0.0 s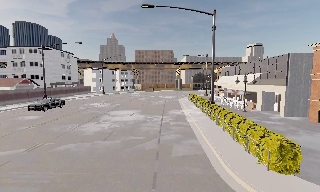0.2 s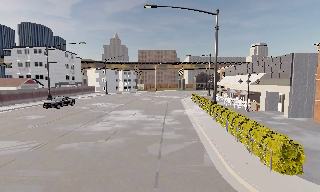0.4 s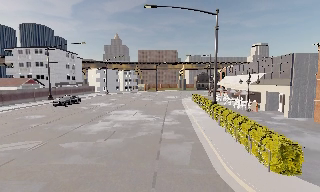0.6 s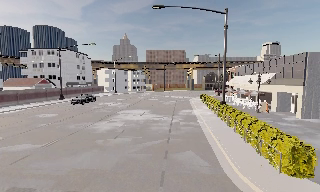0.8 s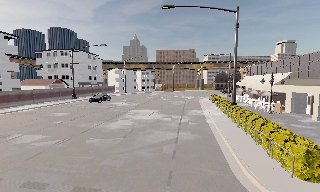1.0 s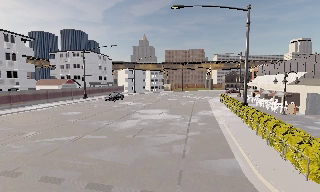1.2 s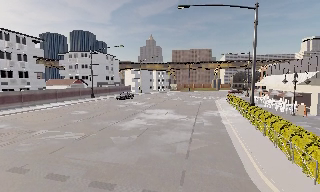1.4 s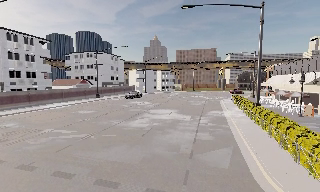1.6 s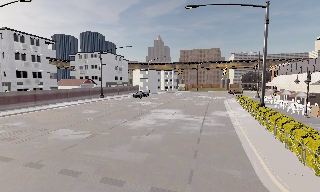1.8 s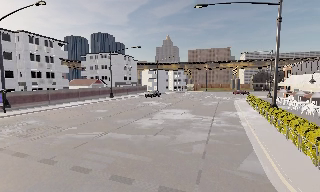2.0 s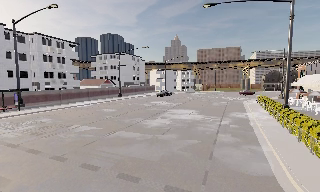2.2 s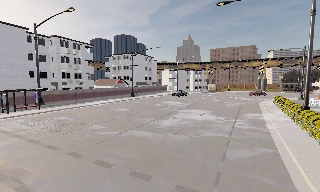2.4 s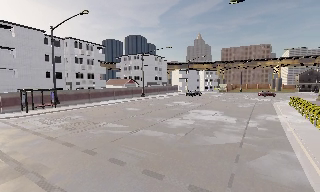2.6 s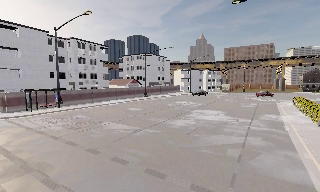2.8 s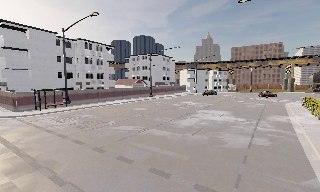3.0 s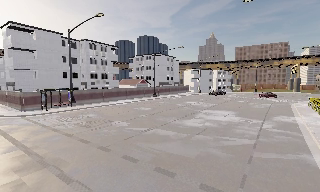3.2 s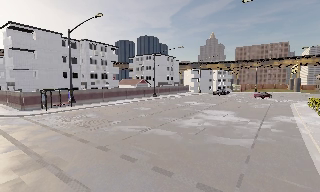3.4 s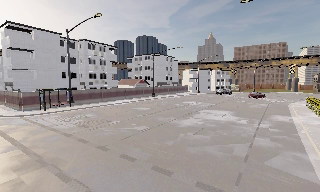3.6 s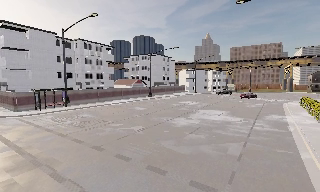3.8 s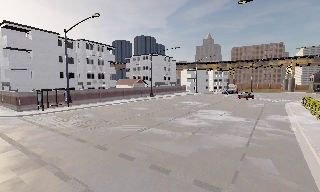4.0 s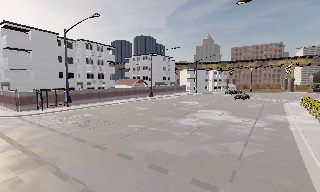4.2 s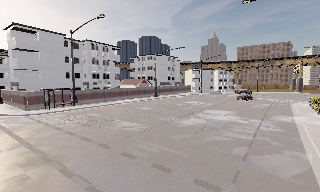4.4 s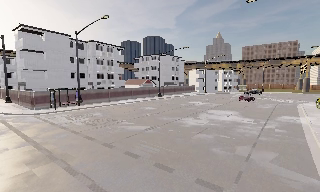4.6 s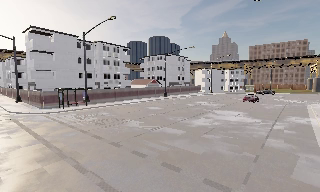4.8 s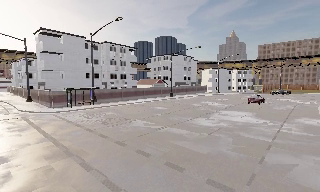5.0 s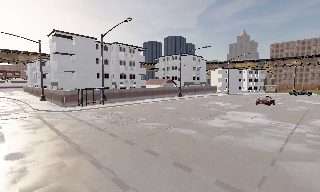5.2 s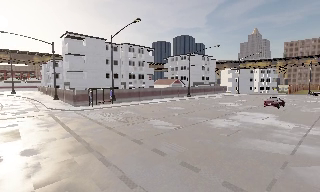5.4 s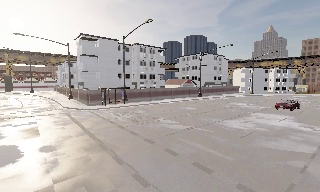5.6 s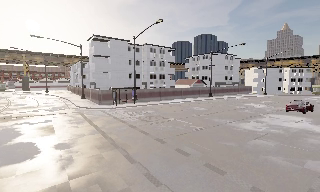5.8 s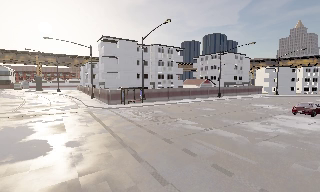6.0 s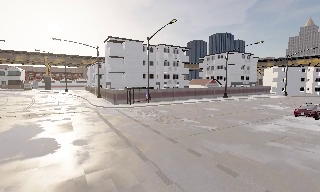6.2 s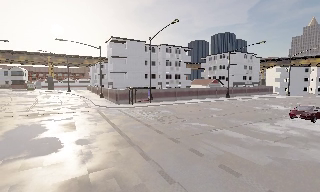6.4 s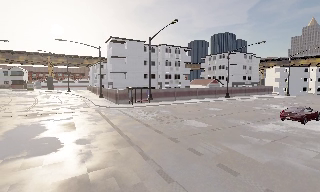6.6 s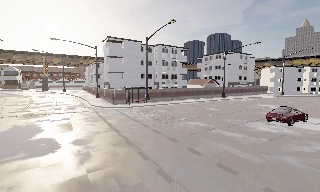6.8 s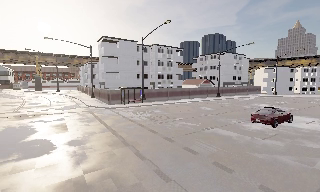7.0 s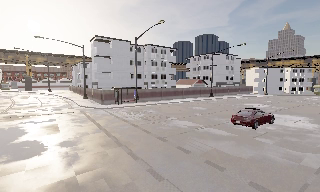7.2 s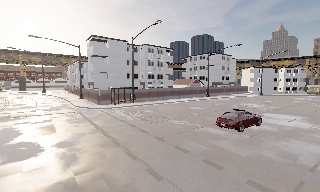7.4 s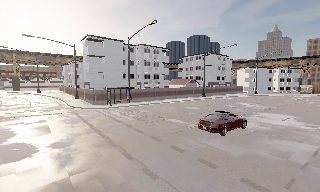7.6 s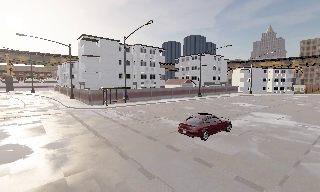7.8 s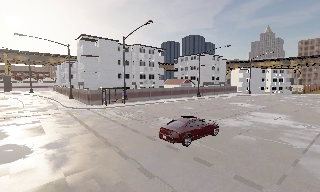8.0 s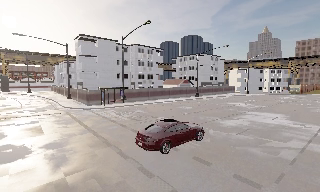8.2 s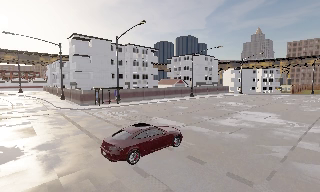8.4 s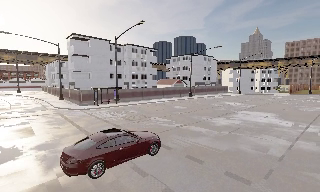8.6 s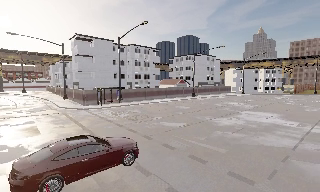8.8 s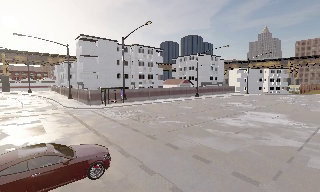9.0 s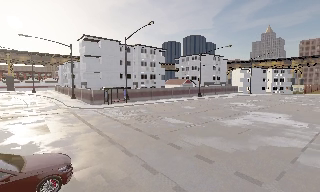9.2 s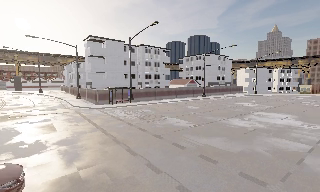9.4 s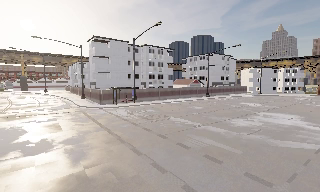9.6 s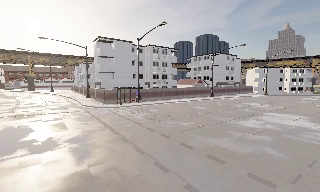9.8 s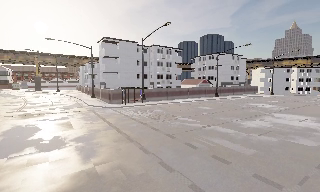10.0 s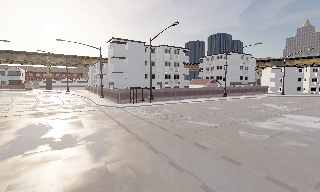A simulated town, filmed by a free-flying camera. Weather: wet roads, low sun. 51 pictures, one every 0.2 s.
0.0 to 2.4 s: The camera pans to its left, which is counterclockwise from overhead, by about 30 degrees. It travels backward, about 0.5 m, so what stands in front gets smaller.
2.4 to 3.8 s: The camera shifts only a little, or ends up much as it began.
3.8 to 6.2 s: The scene slides to the right, as the camera pans about 25 degrees to its left. It travels backward, about 0.5 m, so what stands in front gets smaller.
6.2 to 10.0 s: The camera travels backward and to its left, about 1 m, so what stands in front gets smaller.
The film runs backward here.
